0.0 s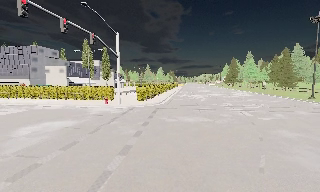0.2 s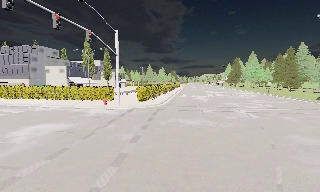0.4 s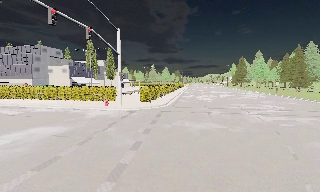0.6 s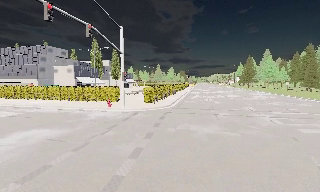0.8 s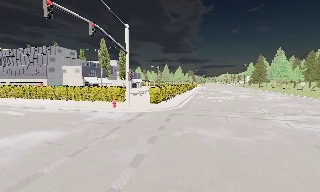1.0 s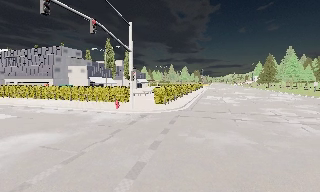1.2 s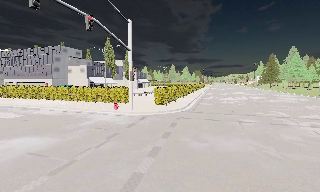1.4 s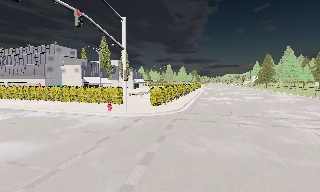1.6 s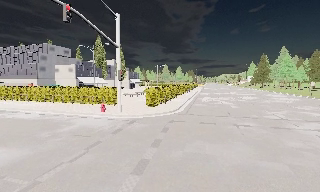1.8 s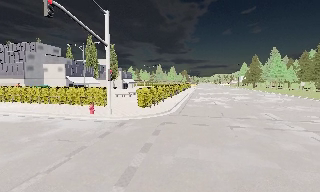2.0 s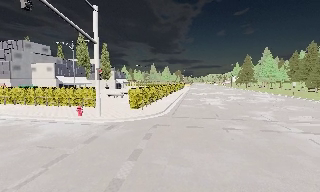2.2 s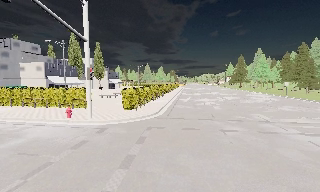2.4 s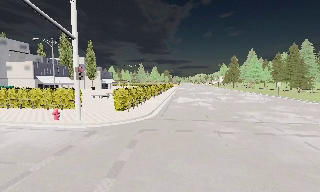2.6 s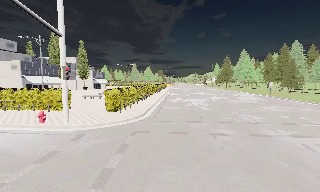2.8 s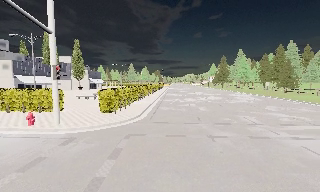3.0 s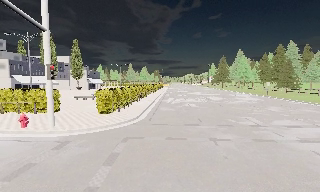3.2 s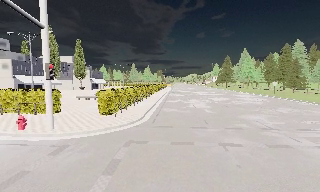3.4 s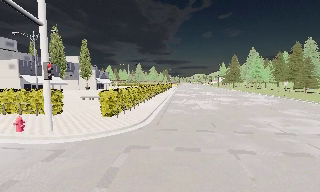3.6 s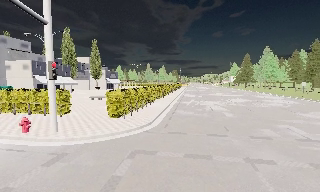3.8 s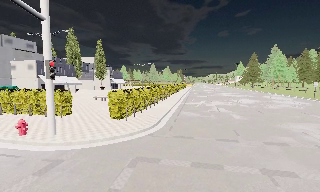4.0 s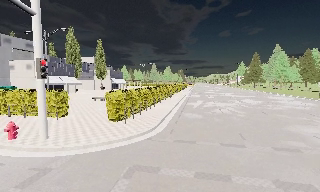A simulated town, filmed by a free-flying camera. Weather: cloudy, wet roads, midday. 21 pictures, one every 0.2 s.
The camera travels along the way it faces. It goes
forward.
0.0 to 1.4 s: The camera travels forward, about 5 m, so what stands in front looms larger.
1.4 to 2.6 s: The camera pans to its right, which is clockwise from overhead, by about 10 degrees. It travels forward, about 3 m, so what stands in front looms larger.
2.6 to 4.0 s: The camera travels forward, about 3.5 m, so what stands in front looms larger.
The film runs forward here.
